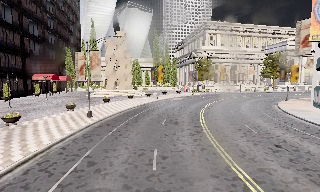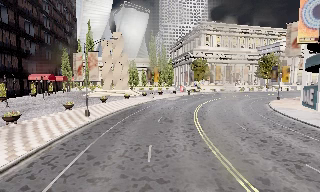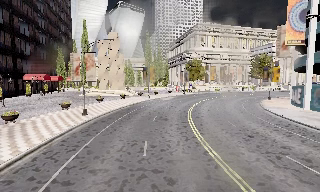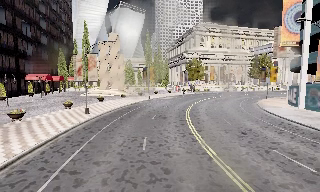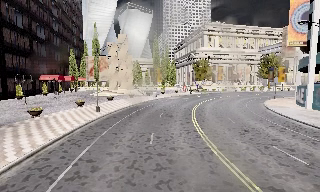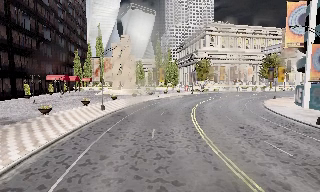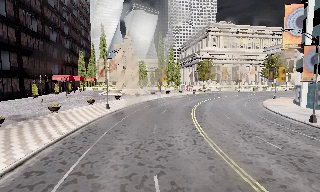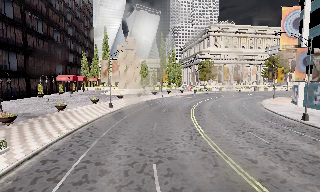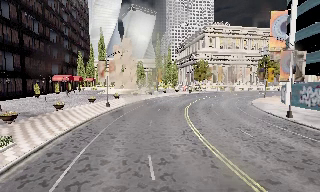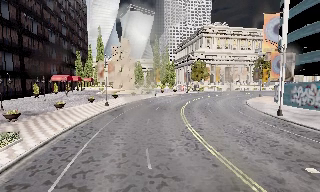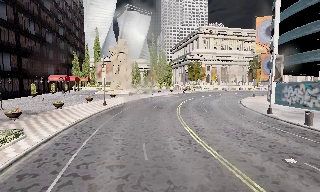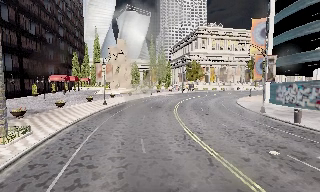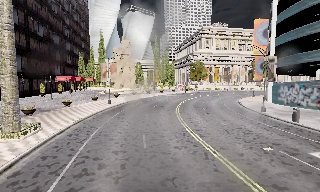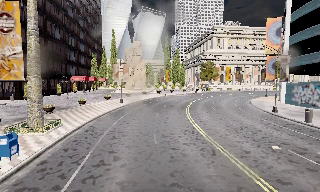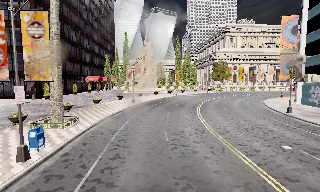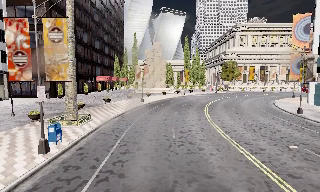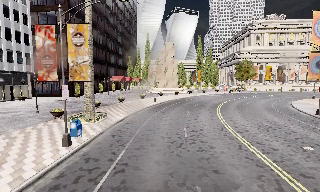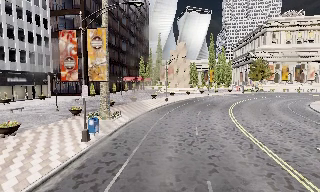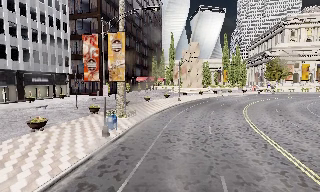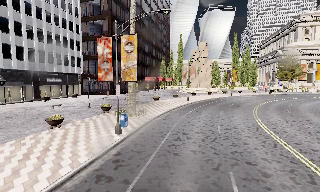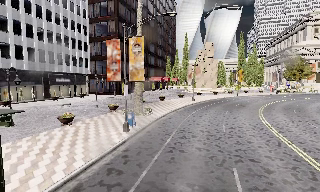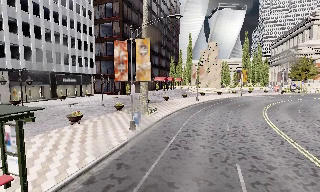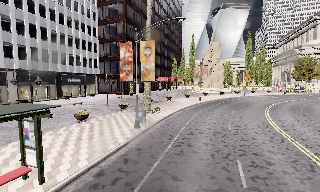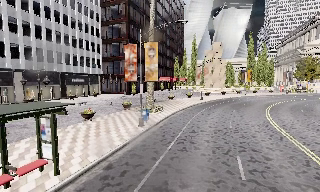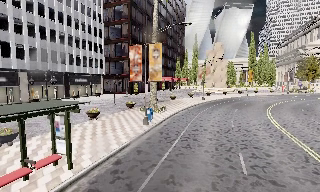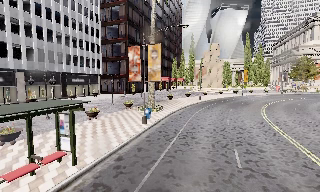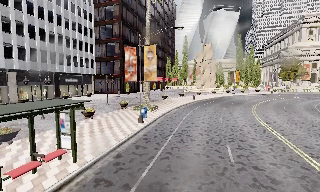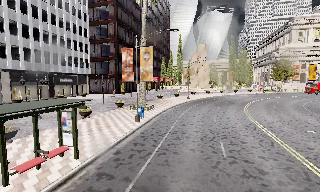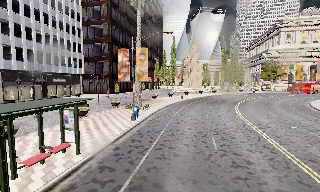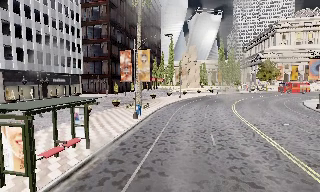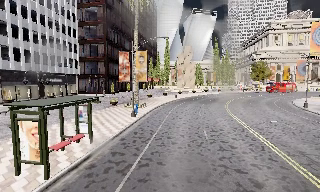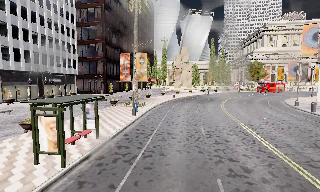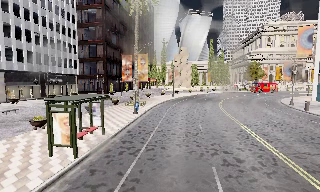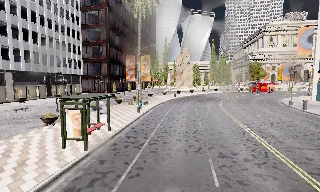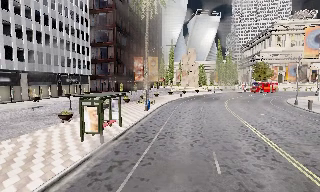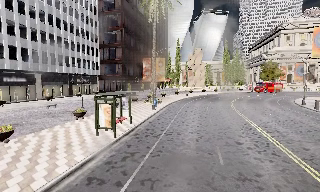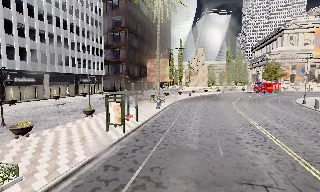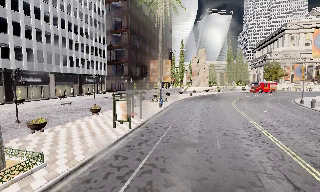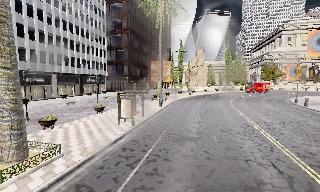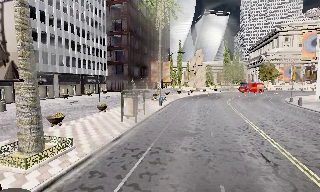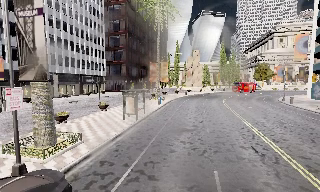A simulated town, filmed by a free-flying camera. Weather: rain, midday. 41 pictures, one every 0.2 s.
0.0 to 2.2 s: The camera travels backward, about 9 m, so what stands in front gets smaller.
2.2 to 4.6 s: The scene slides to the right, as the camera pans about 30 degrees to its left. It travels backward, about 6 m.
4.6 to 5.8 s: The camera travels backward, about 3 m, so what stands in front gets smaller. It gains speed.
5.8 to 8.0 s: The camera travels backward, about 10 m, so what stands in front gets smaller.
The film runs forward here.
